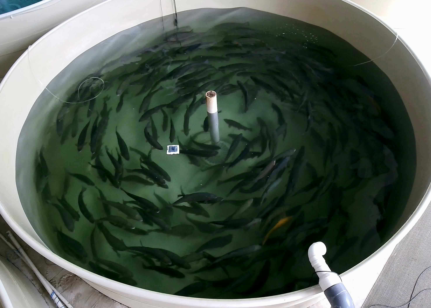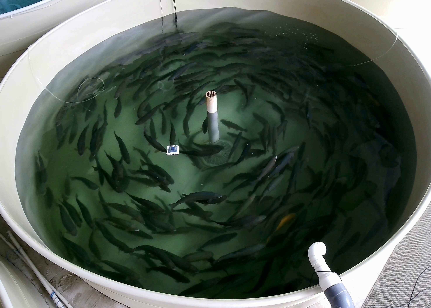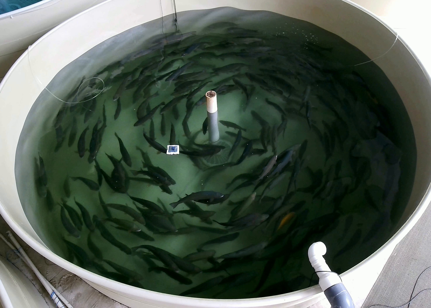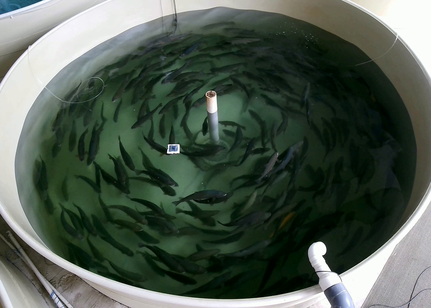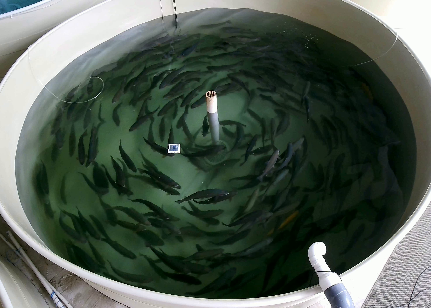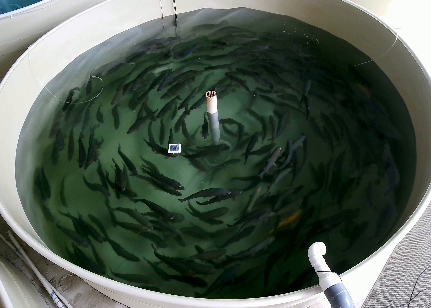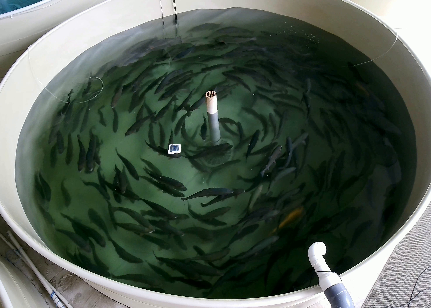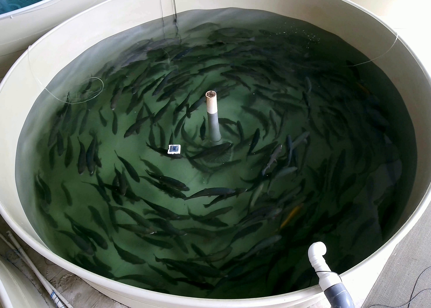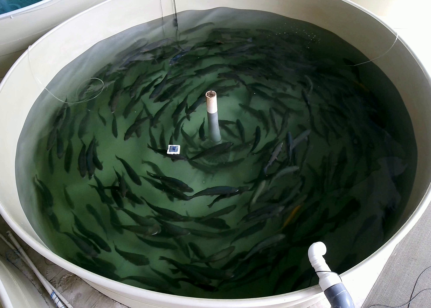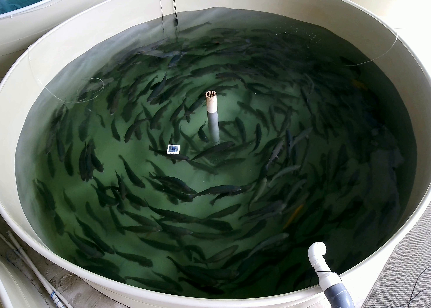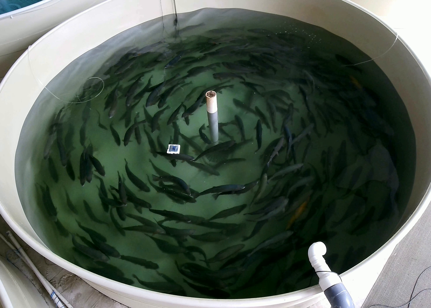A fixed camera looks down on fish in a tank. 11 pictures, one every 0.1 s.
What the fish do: Normal cruising.
